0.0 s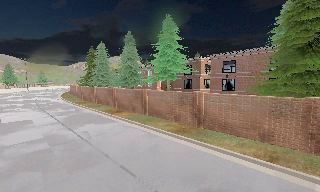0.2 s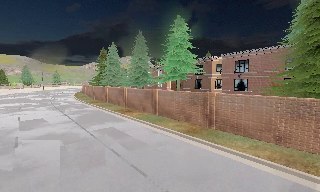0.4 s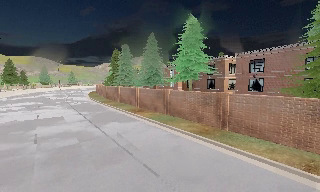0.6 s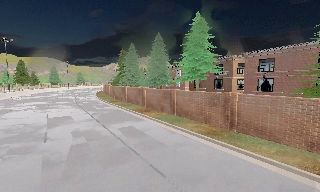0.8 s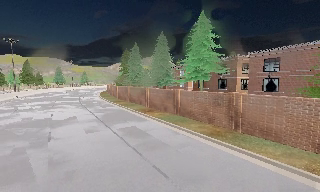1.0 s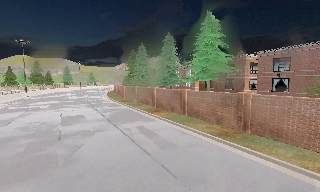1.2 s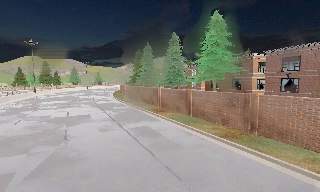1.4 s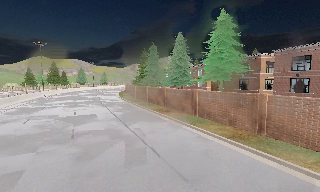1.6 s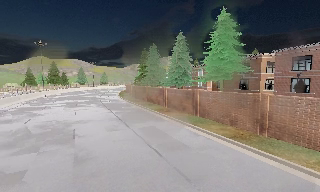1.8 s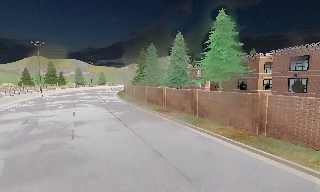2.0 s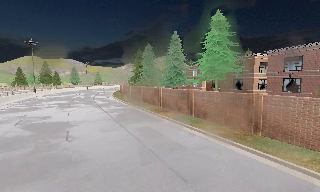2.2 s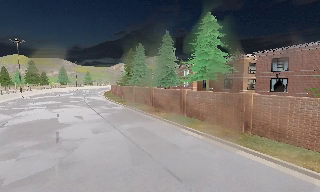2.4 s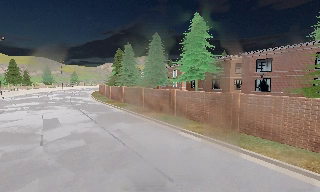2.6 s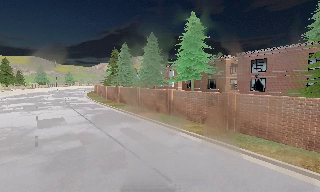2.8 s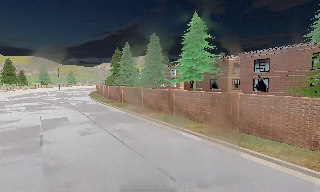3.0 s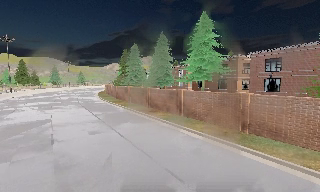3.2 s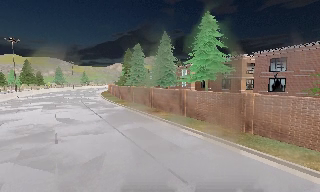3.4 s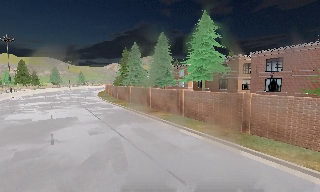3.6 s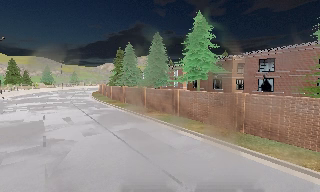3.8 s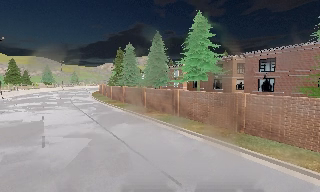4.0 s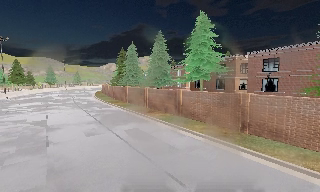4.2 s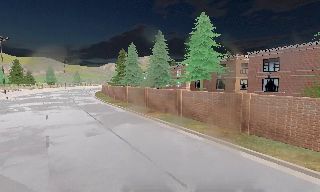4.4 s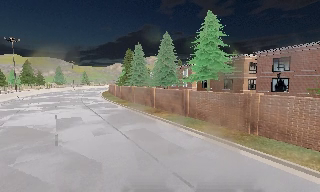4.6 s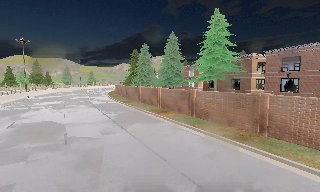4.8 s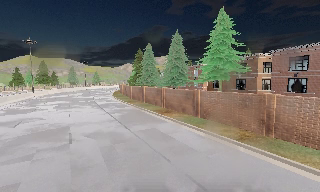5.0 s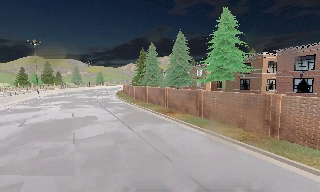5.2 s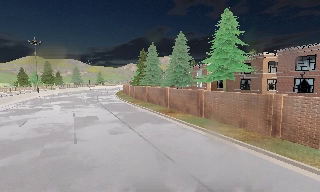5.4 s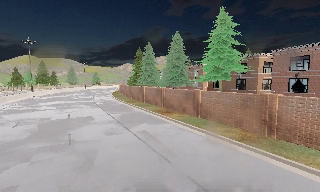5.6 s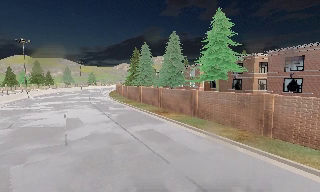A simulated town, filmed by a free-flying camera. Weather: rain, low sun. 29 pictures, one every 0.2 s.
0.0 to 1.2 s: The scene slides to the right, as the camera pans about 15 degrees to its left.
1.2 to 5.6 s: The camera travels to its left and forward, about 1 m, so close, fixed things drift to the right.
The film runs forward here.
